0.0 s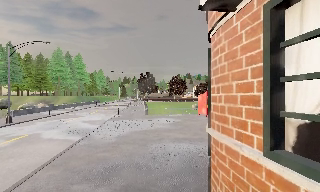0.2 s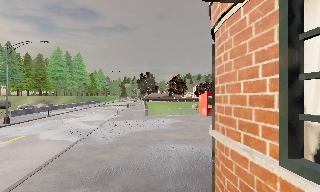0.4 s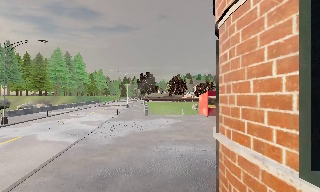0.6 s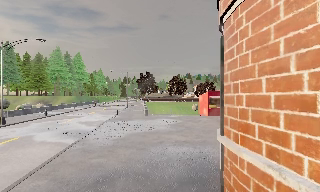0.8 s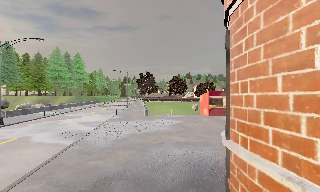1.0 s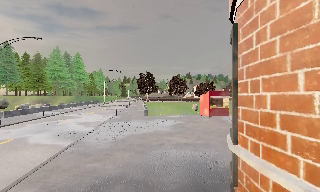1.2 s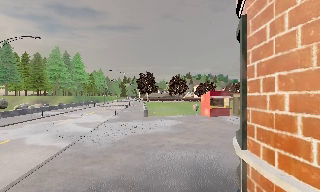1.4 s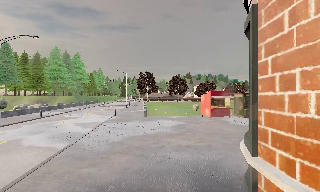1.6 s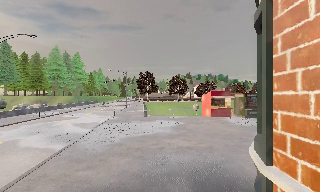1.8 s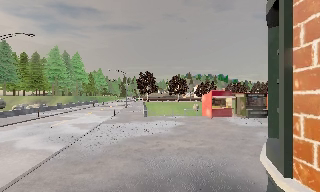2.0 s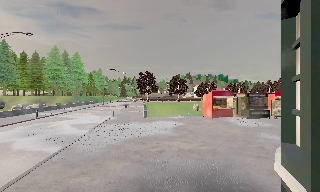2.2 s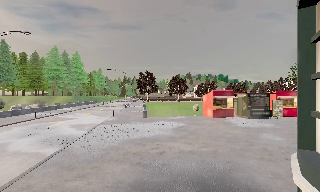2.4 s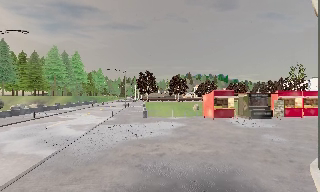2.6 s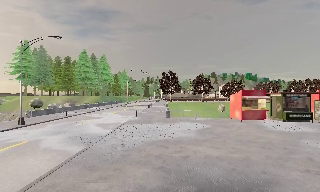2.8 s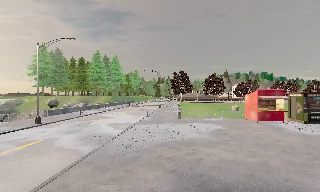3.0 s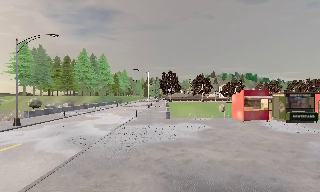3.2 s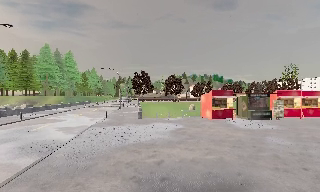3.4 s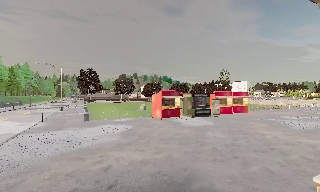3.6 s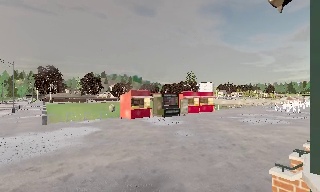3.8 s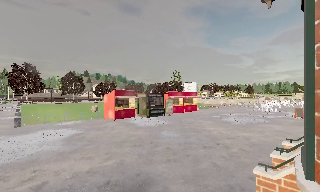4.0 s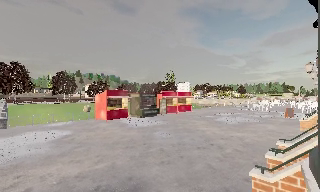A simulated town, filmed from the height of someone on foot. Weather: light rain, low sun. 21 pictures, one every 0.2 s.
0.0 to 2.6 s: The camera travels forward, about 2.5 m, so what stands in front looms larger.
2.6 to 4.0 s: The scene slides to the left, as the camera pans about 45 degrees to its right. It travels forward, about 1.5 m.
The film runs forward here.
